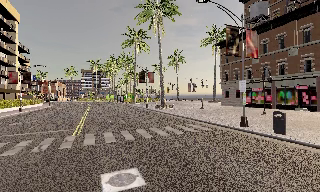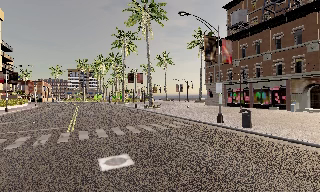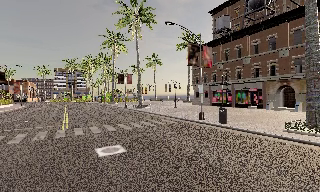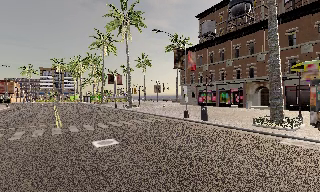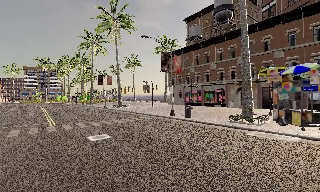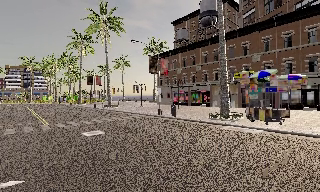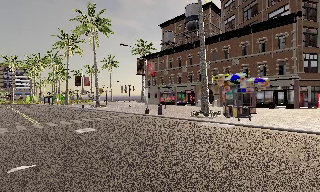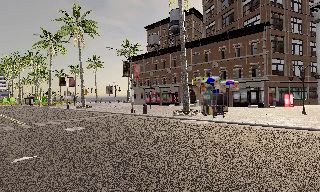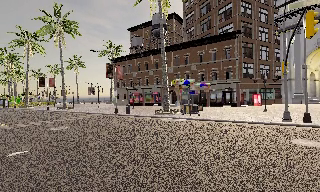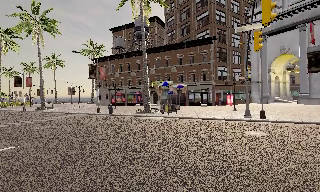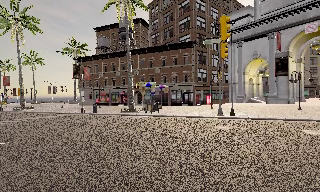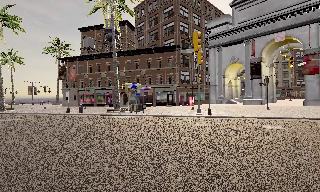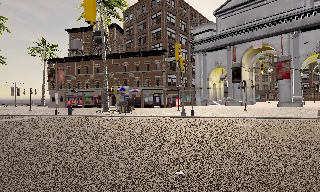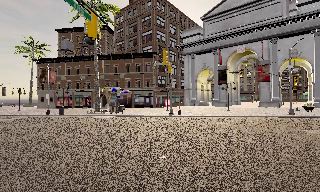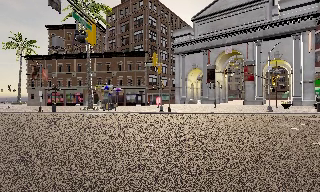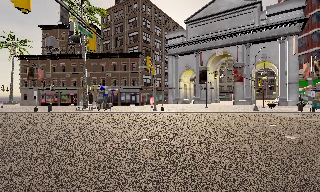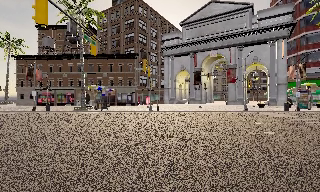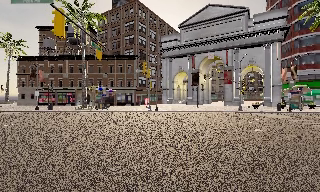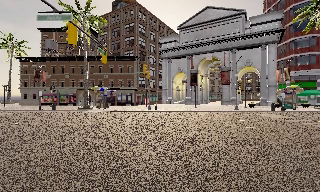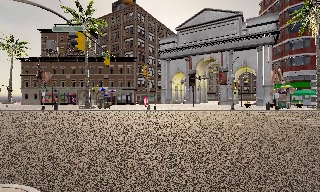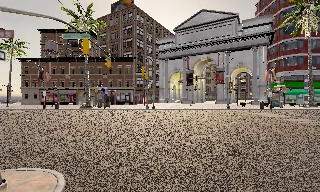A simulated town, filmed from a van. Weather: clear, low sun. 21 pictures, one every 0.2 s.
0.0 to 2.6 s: The camera pans to its right, which is clockwise from overhead, by about 60 degrees. It travels backward, about 17 m.
2.6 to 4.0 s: The camera travels backward, about 7 m, so what stands in front gets smaller.
The film runs backward here.
